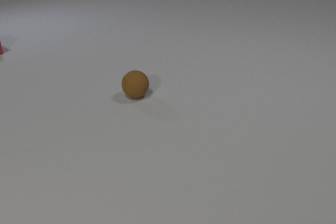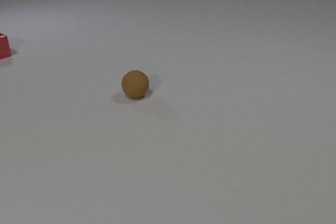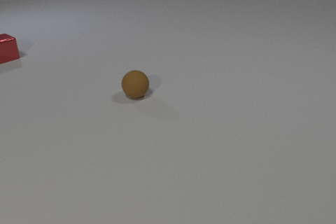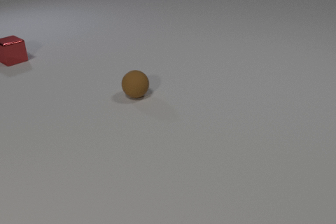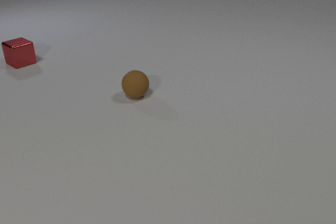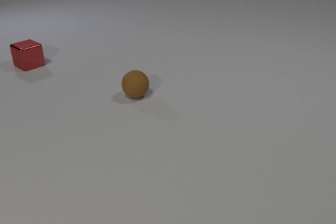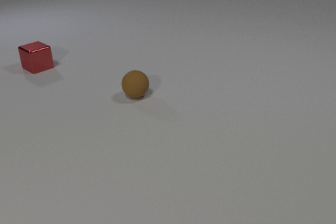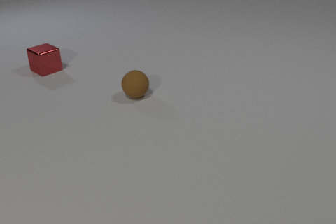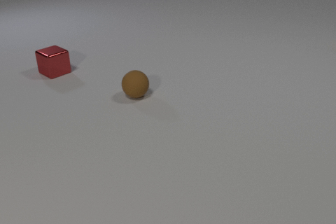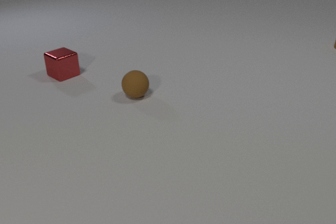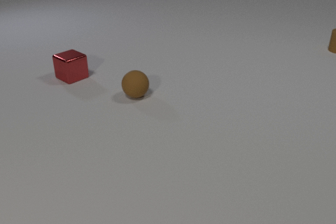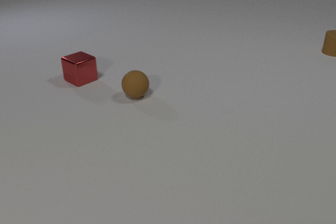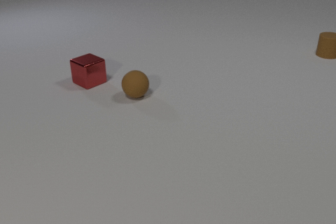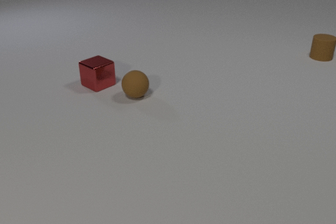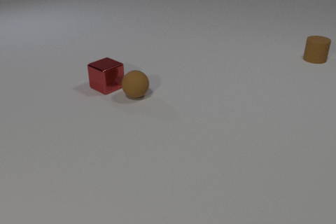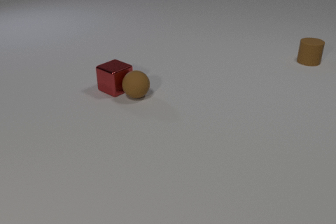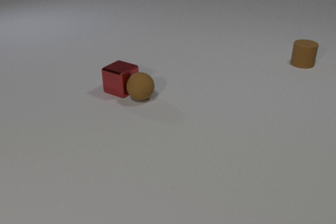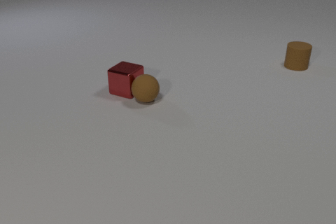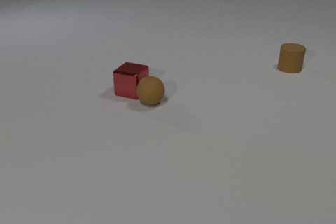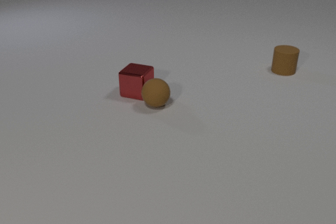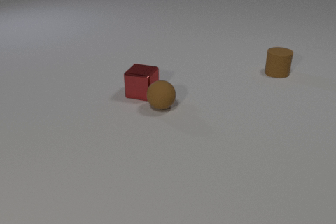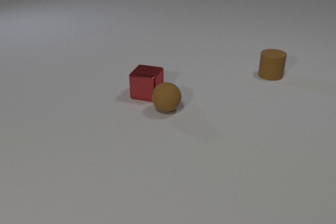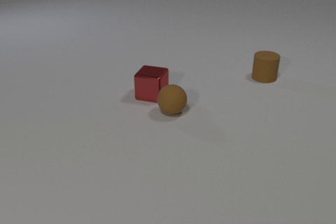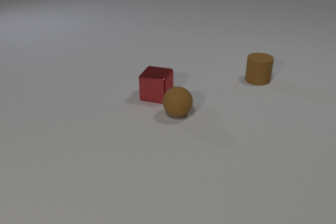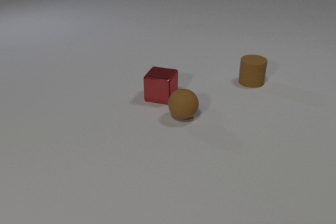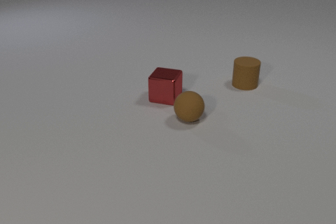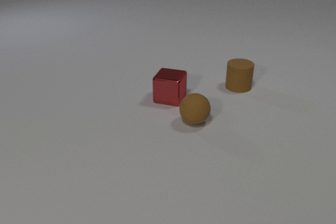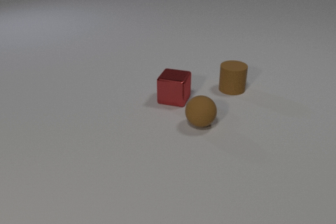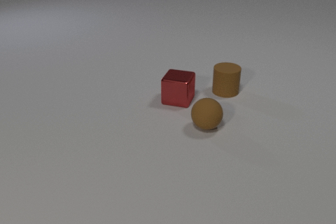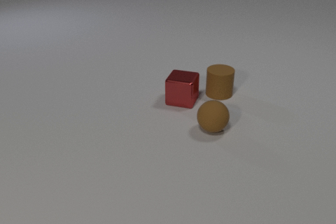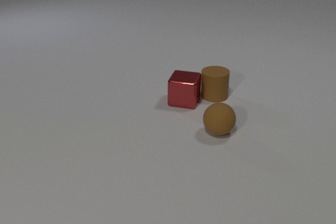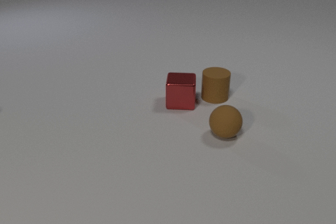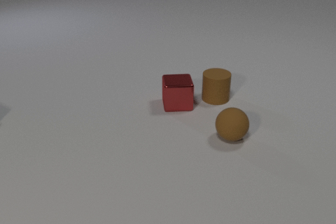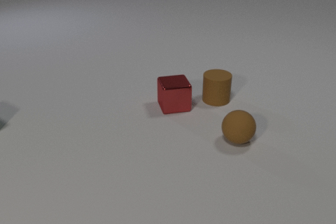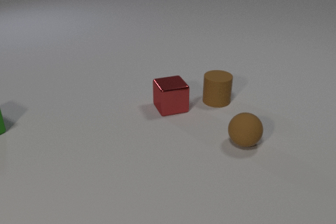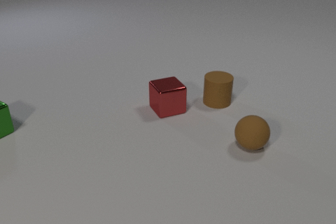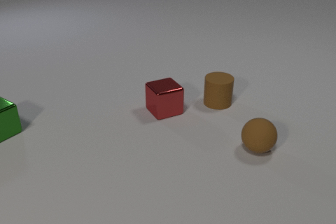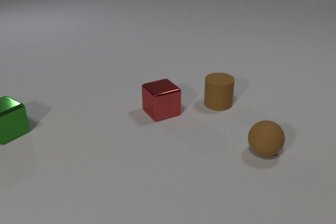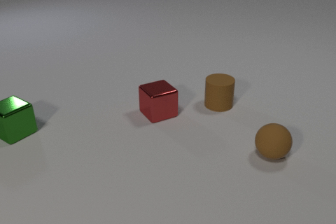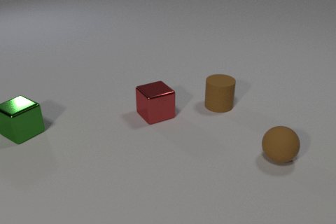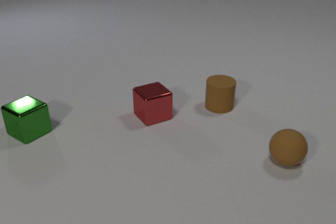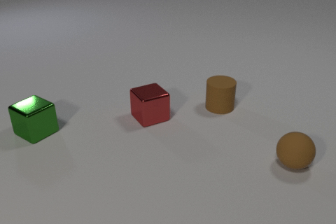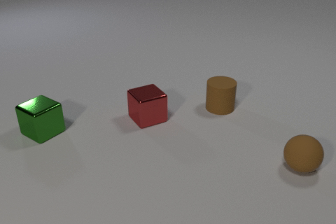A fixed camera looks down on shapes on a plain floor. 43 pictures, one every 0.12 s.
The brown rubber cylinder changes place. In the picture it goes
toward the camera.
The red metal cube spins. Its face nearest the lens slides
to the right.
0.00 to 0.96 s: The red metal cube slides toward the camera and to the right.
0.96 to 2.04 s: The red metal cube slides to the right and toward the camera. The brown rubber sphere rolls toward the camera and to the right. The brown rubber cylinder comes in at the right edge, slides toward the camera and to the left. The red metal cube and the brown rubber sphere collide.
2.04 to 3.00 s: The red metal cube slides to the right and toward the camera. The brown rubber sphere rolls to the right and toward the camera. The brown rubber cylinder slides toward the camera and to the left.
3.00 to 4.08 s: The red metal cube slides toward the camera, spins so that its near face slides to the right, counterclockwise seen from above. The brown rubber sphere rolls to the right and toward the camera. The brown rubber cylinder slides toward the camera and to the left. The green metal cube comes in at the left edge. The red metal cube and the brown rubber cylinder collide.
4.08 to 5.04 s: The red metal cube slides to the left and toward the camera. The brown rubber sphere rolls to the right and toward the camera. The brown rubber cylinder slides toward the camera. The green metal cube slides to the right.
How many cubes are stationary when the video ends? 0.
What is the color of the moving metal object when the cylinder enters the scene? red.
How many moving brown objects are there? 2.
